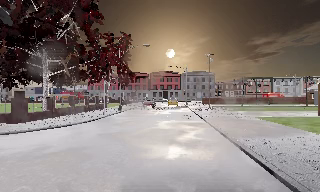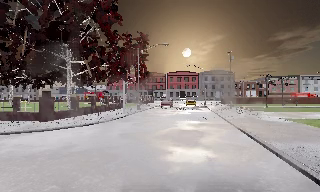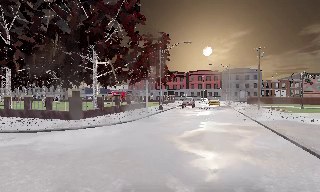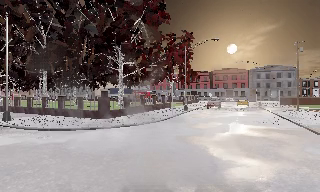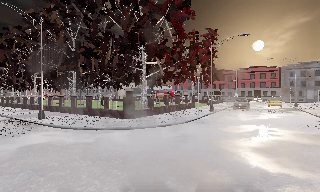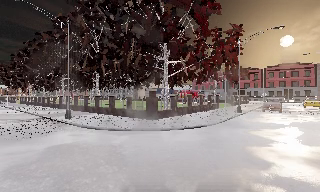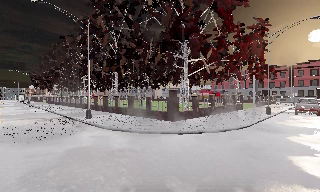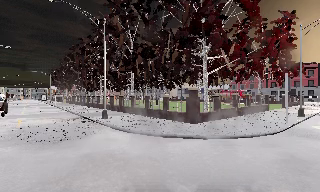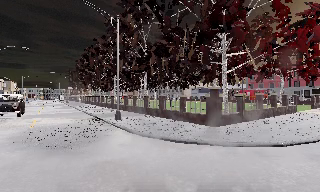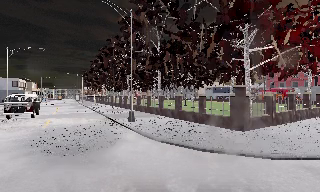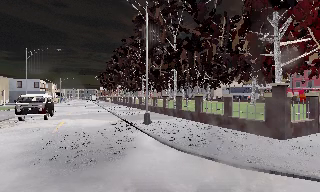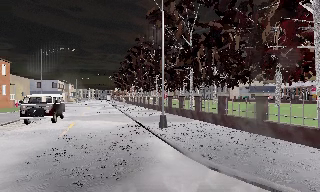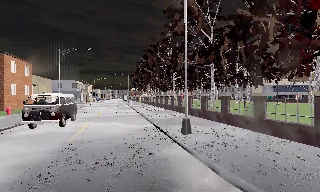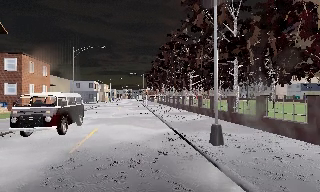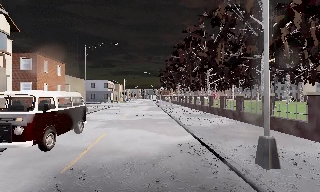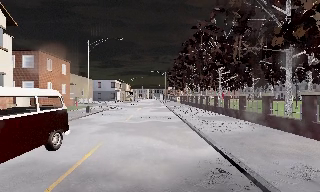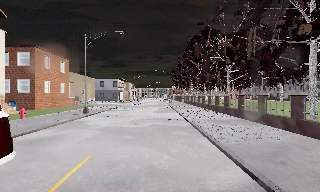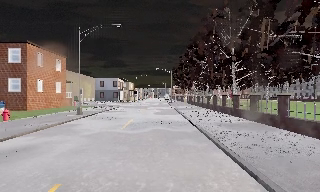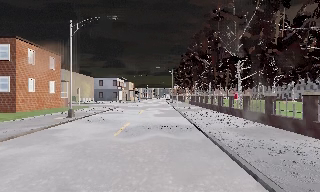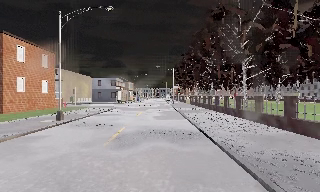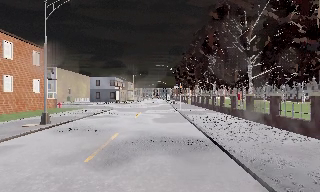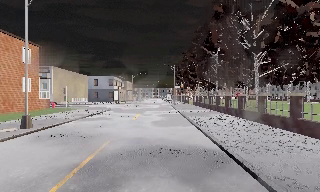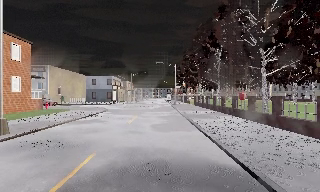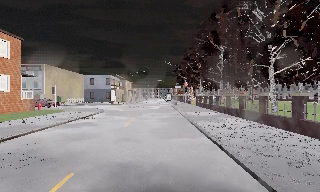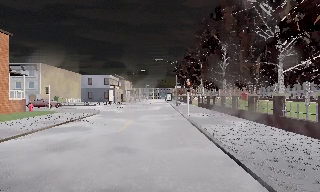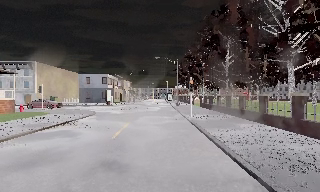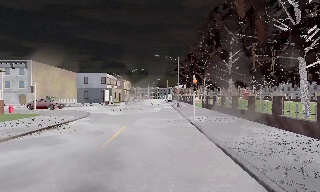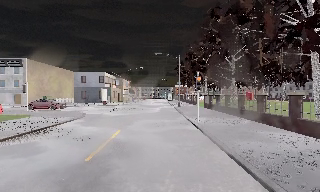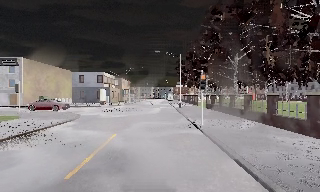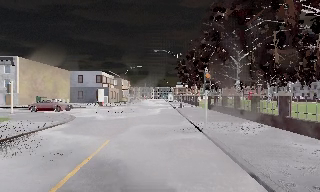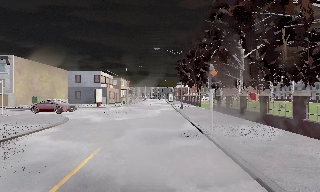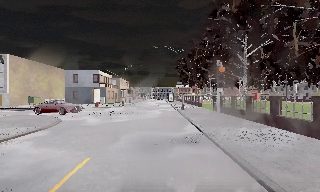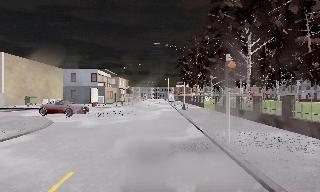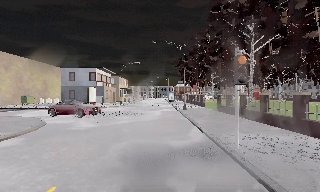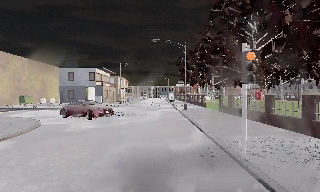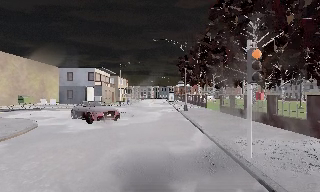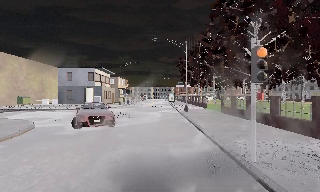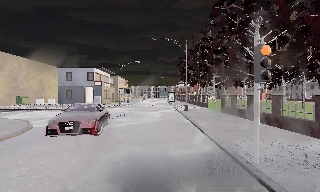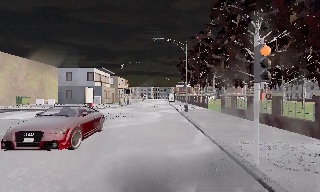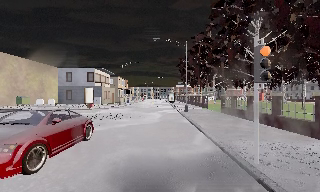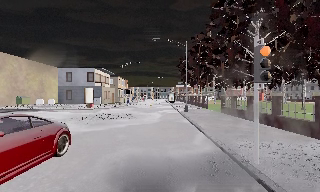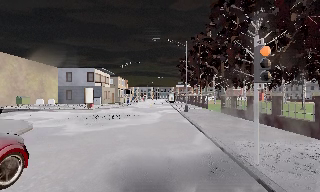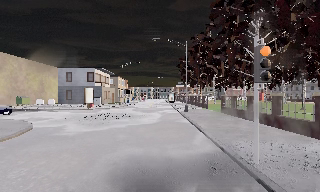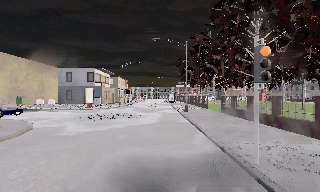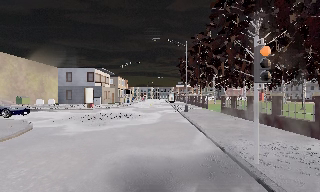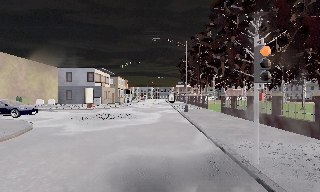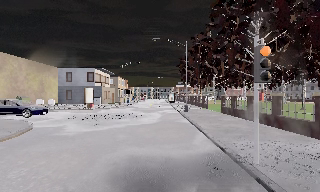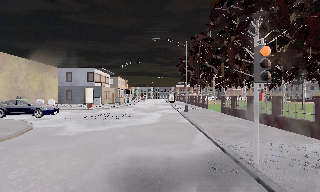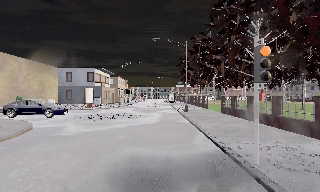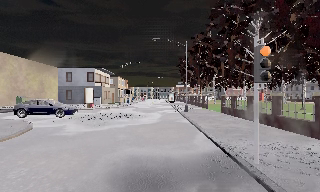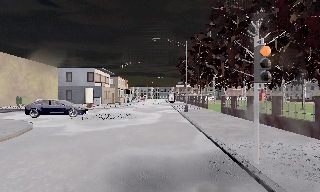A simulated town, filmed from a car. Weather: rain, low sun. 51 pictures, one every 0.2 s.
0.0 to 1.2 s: The scene slides to the right, as the camera pans about 40 degrees to its left. It travels forward and to its left, about 3 m. It gains speed.
1.2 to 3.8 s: The camera swings to its left by about 45 degrees, and the scene slides to the right. It travels forward, about 17 m. It gains speed.
3.8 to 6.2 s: The camera travels forward, about 14 m, so what stands in front looms larger.
6.2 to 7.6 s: The camera travels forward, about 2.5 m, so what stands in front looms larger. It loses speed.
7.6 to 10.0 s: The camera keeps its place and its aim.
The film runs forward here.
